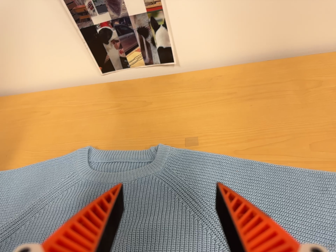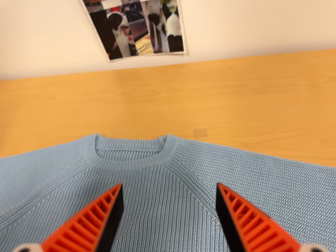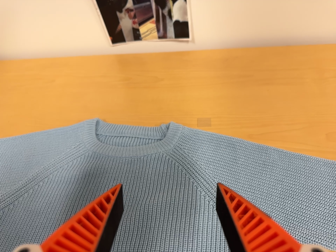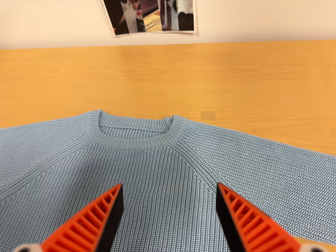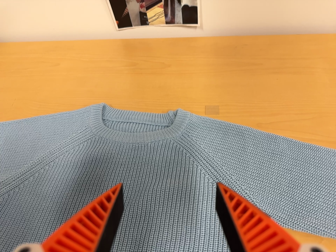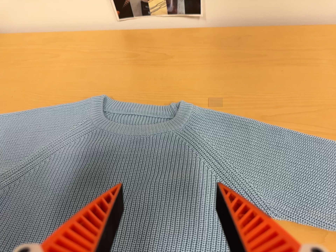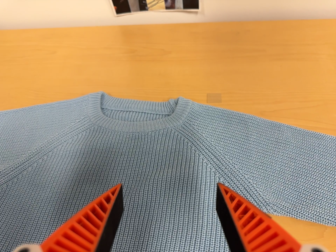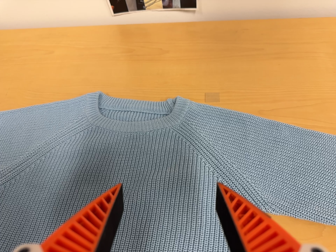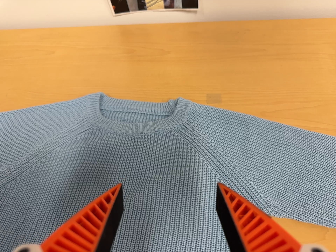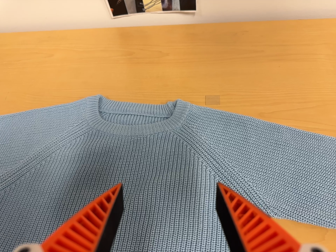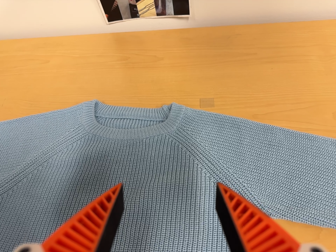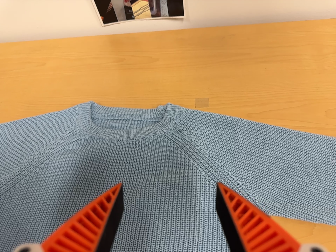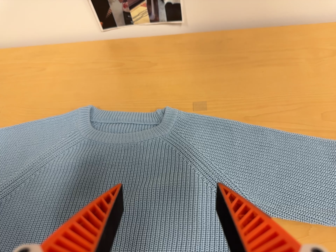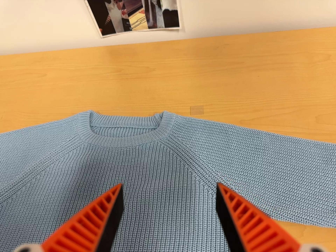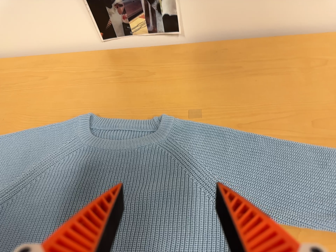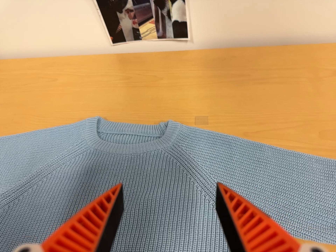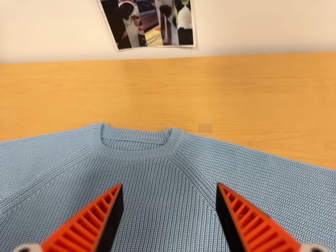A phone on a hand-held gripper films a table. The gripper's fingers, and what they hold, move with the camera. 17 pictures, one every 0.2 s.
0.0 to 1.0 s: The camera travels to its left, about 6 cm, so close, fixed things drift to the right.
1.0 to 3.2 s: The camera shifts only a little, or ends up much as it began.
The film runs backward here.
